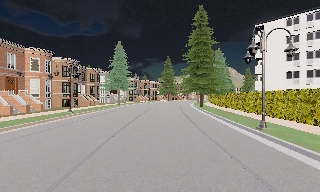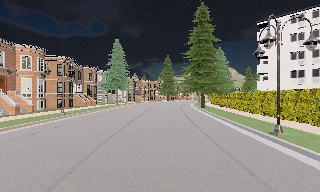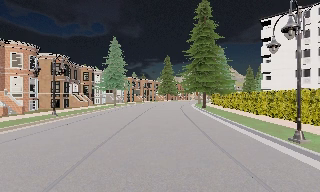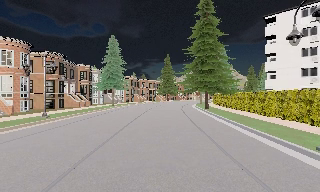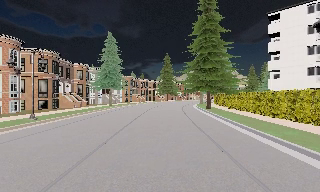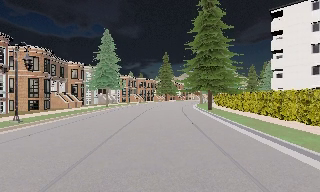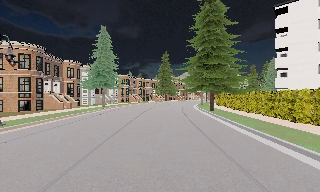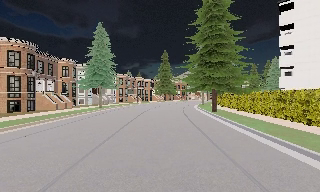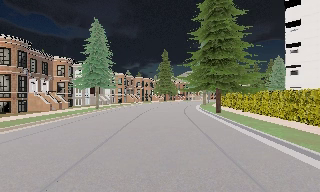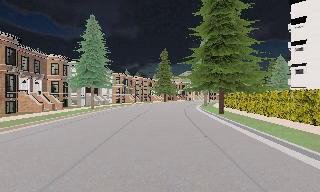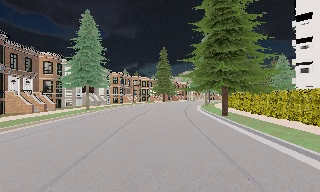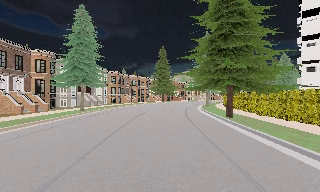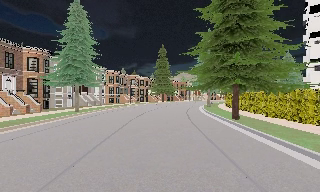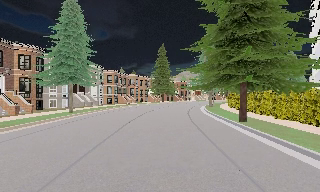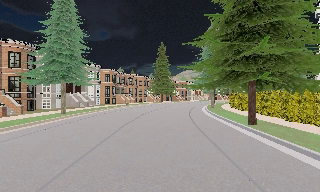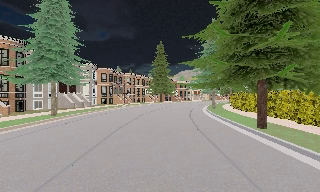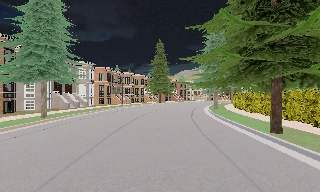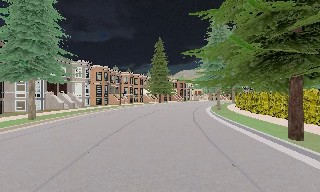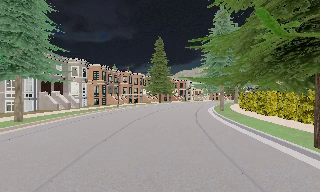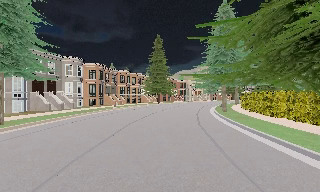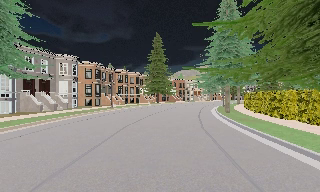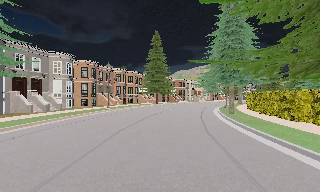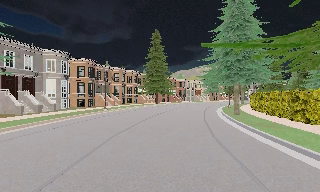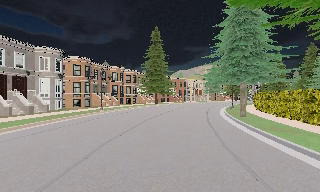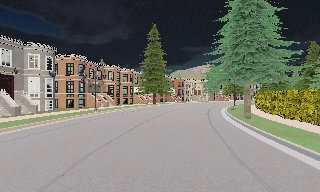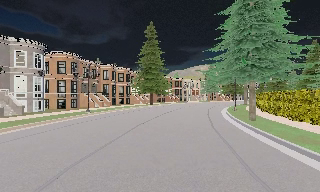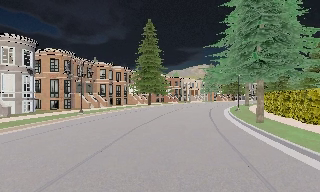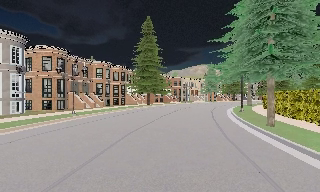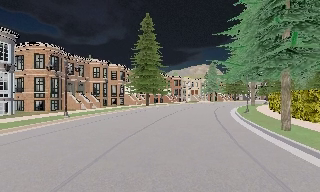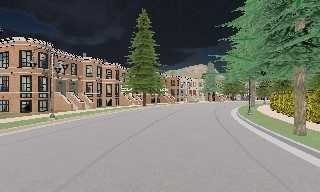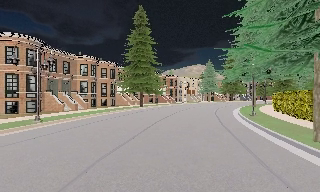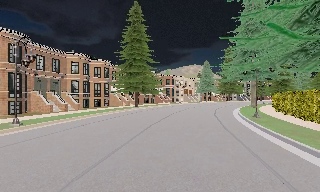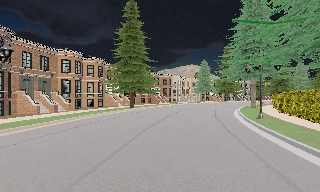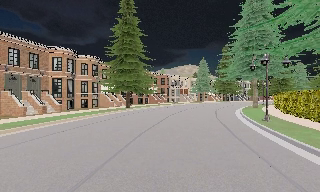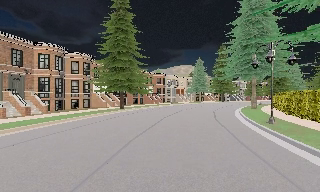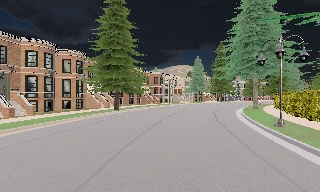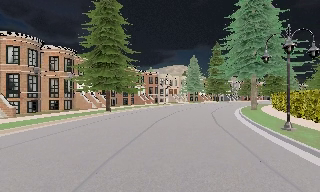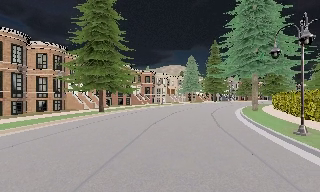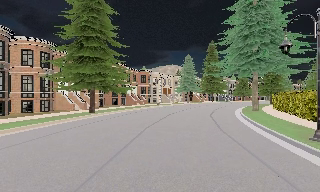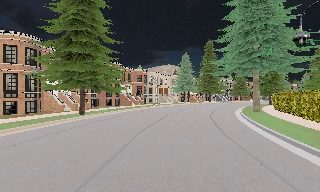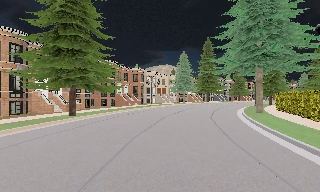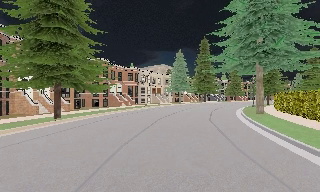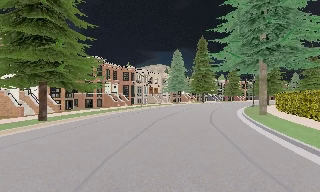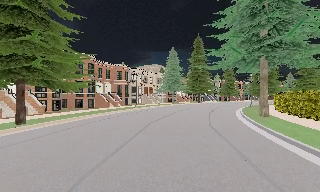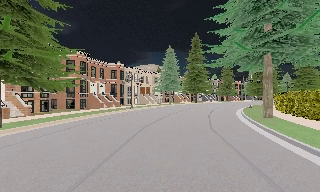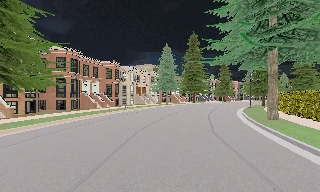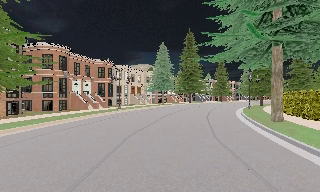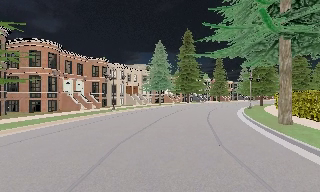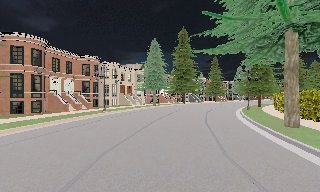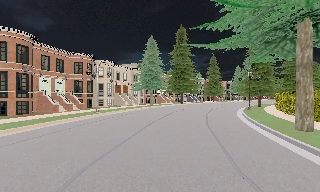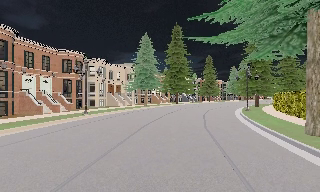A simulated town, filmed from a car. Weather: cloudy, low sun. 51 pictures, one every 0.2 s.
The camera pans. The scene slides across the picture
to the left.
The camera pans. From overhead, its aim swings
clockwise.
0.0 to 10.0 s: The scene slides to the left, as the camera pans about 35 degrees to its right. It travels forward, about 50 m.
The film runs forward here.
